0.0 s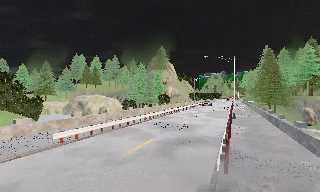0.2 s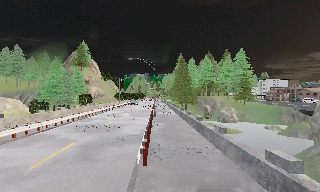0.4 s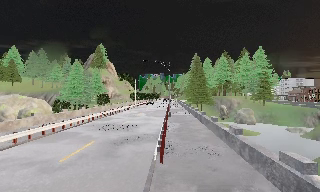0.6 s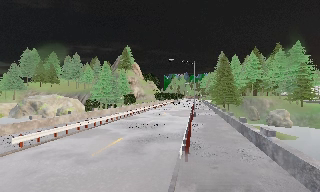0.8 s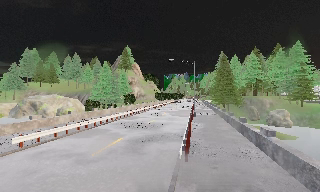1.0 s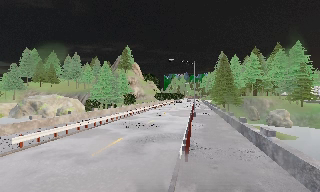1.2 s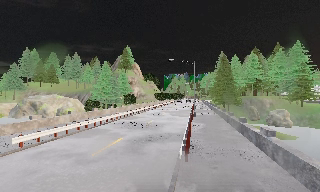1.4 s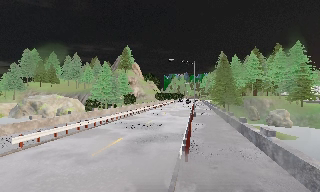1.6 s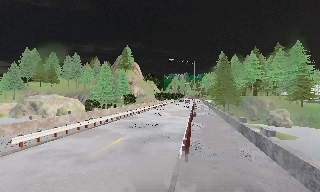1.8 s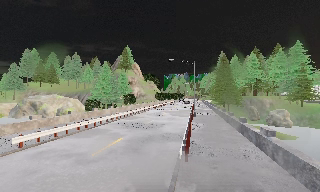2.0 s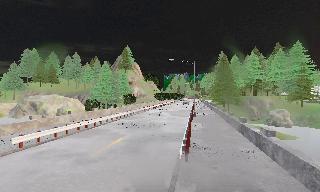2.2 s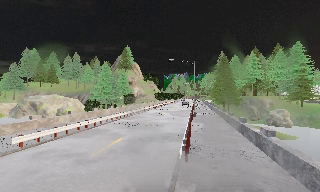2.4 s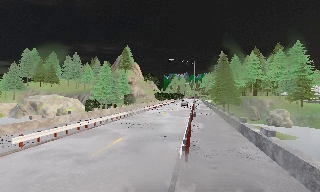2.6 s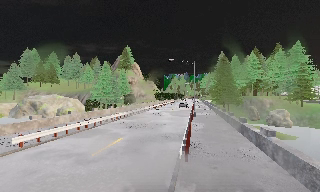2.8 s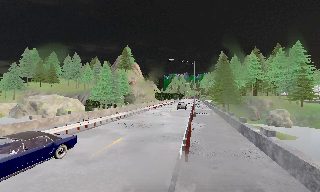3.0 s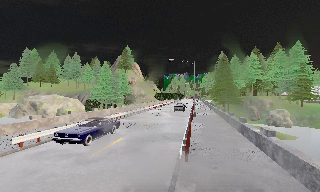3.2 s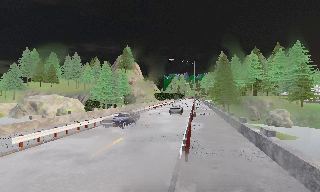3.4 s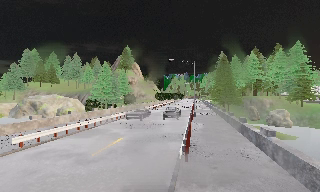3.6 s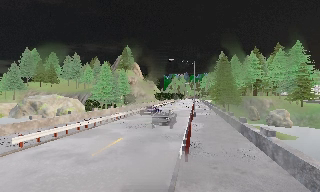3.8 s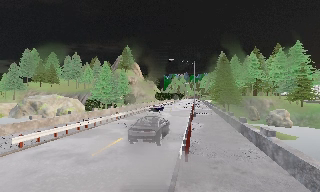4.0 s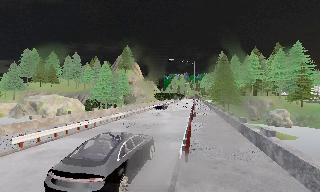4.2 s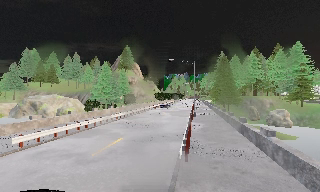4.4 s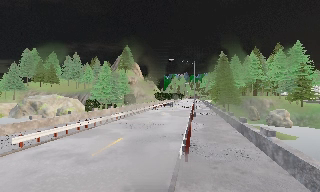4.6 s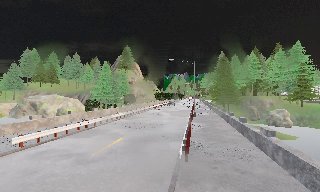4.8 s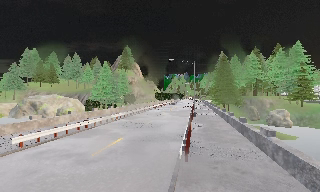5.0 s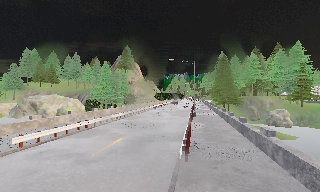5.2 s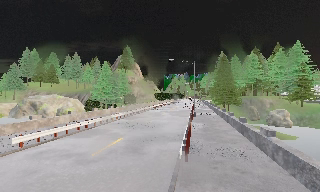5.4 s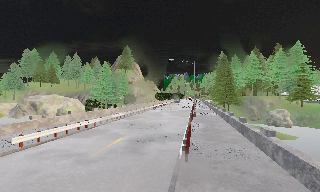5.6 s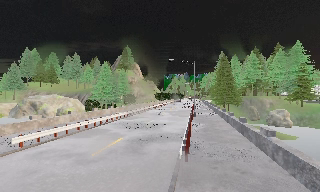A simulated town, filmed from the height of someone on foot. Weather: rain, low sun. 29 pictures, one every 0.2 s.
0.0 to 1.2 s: The scene slides to the left, as the camera pans about 10 degrees to its right. It travels backward, about 1 m, so what stands in front gets smaller. It loses speed.
1.2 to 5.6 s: The camera keeps its place and its aim.
The film runs backward here.
